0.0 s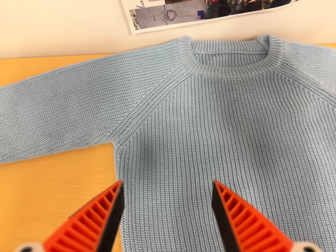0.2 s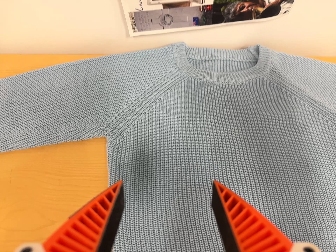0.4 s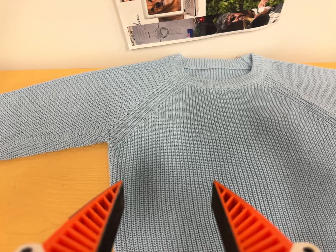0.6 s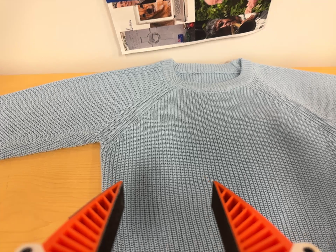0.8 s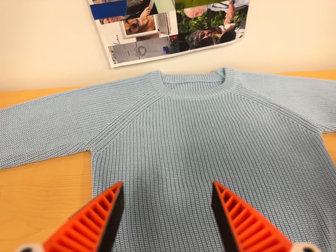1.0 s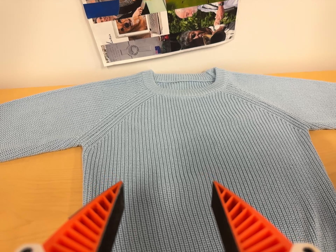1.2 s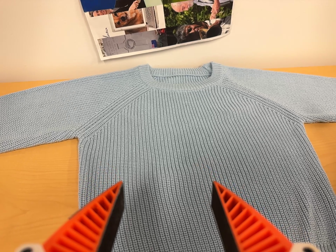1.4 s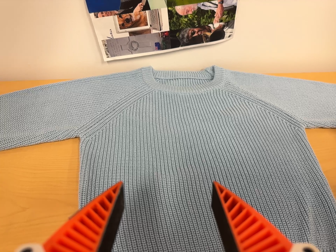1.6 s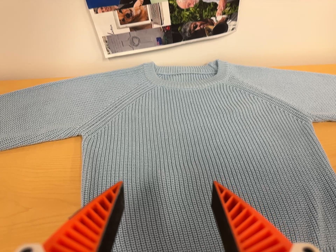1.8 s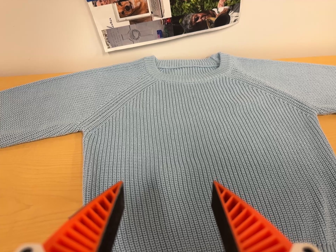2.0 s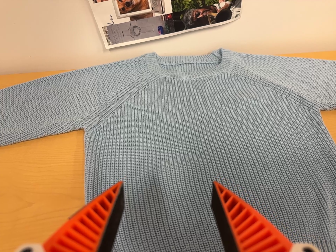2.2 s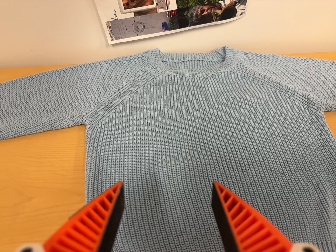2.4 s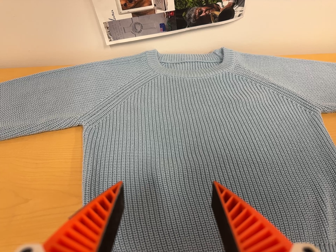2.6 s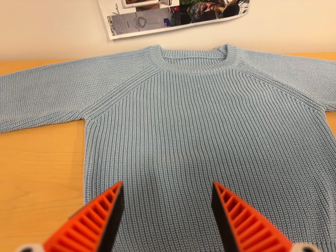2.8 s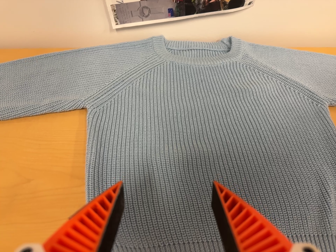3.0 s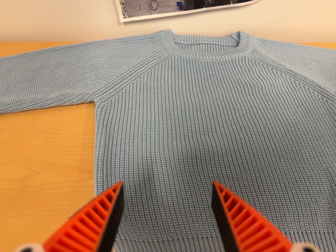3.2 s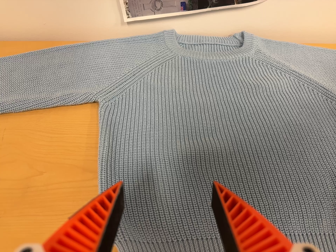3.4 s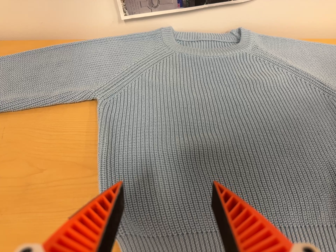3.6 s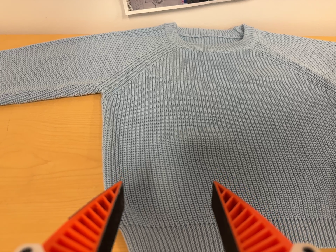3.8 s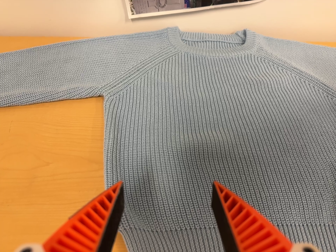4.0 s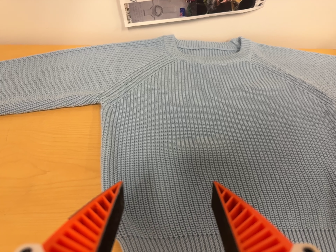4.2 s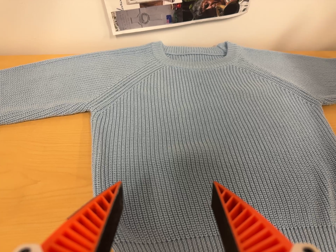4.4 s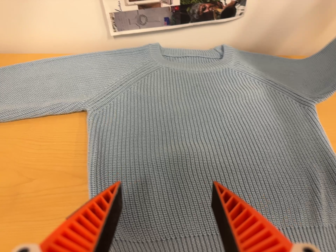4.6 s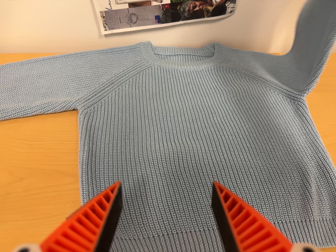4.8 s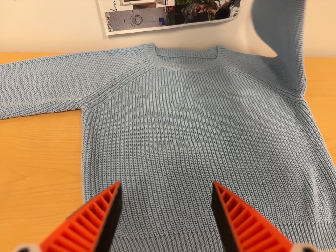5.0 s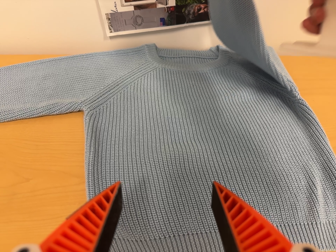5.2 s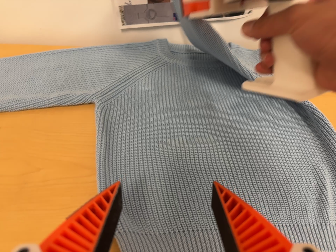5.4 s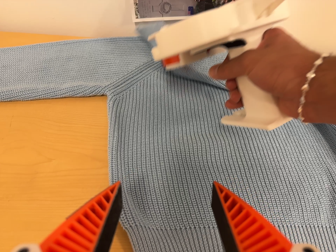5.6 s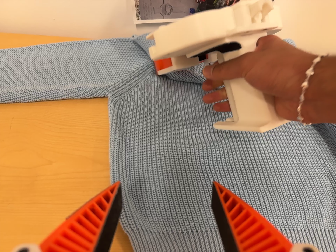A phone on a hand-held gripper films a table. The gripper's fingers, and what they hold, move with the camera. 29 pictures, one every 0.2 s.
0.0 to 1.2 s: The camera travels toward the bottom of its view and backward, about 14 cm. Its aim tips toward the top of its view by about 20 degrees.
1.2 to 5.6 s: The camera travels to its left, about 6 cm, so close, fixed things drift to the right.
The film runs forward here.
